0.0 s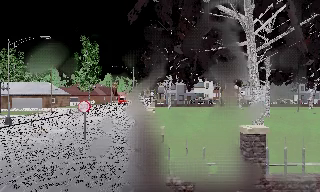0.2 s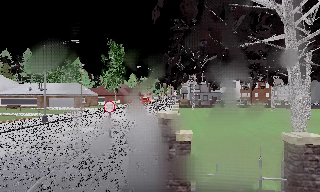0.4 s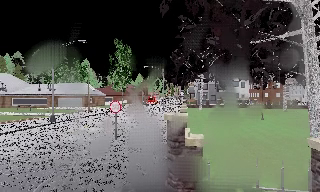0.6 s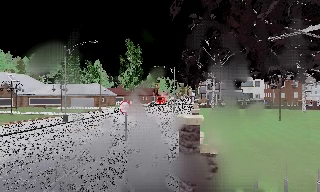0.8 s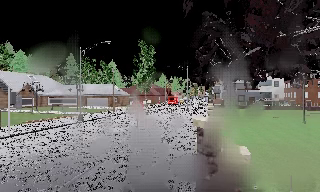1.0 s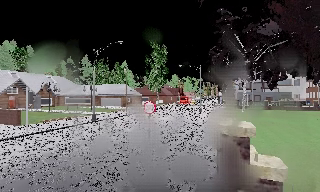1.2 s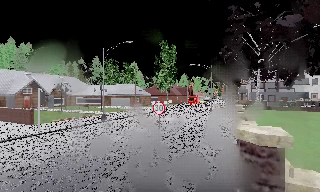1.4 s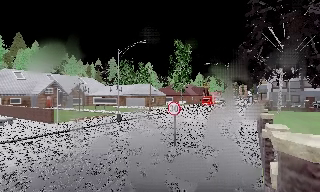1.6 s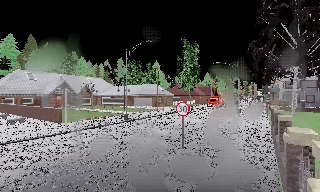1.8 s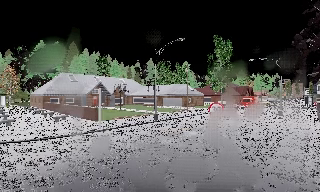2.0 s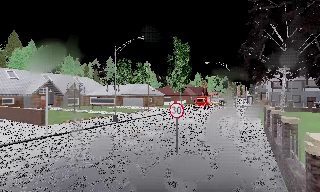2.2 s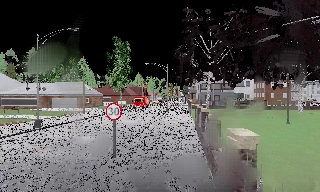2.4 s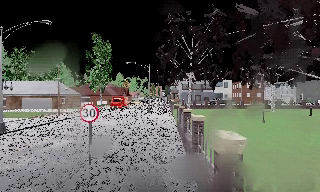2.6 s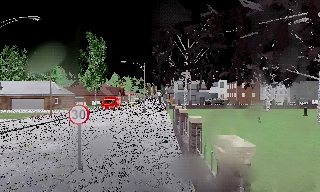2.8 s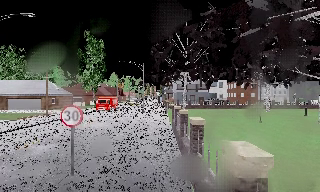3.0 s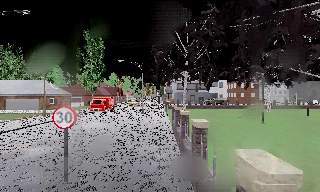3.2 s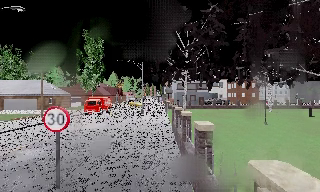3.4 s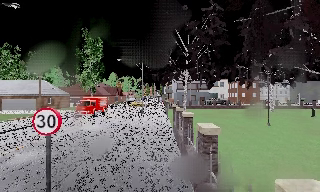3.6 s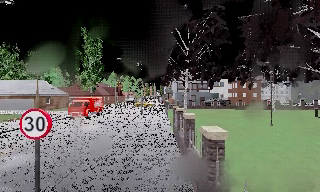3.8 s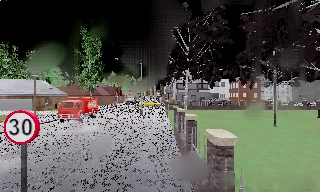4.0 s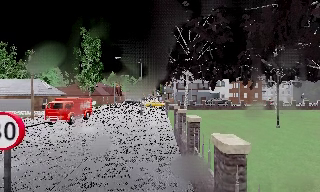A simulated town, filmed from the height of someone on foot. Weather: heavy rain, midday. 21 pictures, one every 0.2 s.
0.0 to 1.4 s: The scene slides to the right, as the camera pans about 30 degrees to its left. It travels forward, about 2 m.
1.4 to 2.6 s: The scene slides to the left, as the camera pans about 30 degrees to its right. It travels forward, about 2 m, so what stands in front looms larger.
2.6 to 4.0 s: The camera travels forward, about 2.5 m, so what stands in front looms larger.
The film runs forward here.
